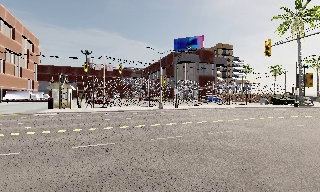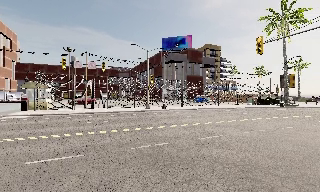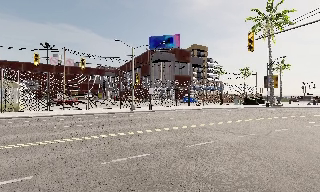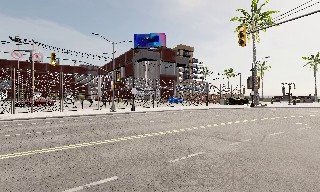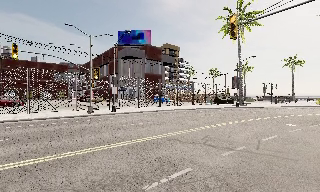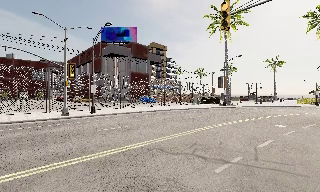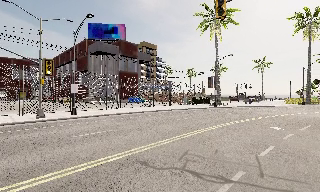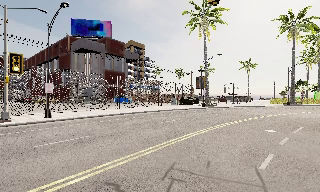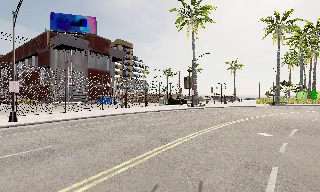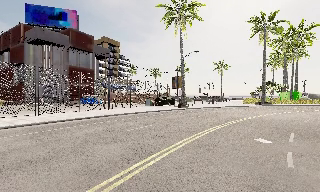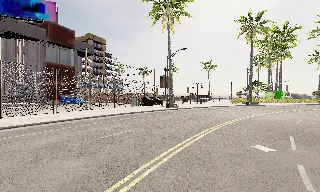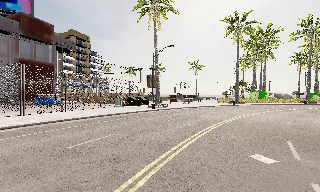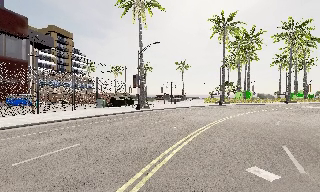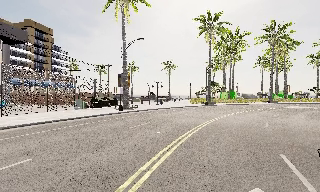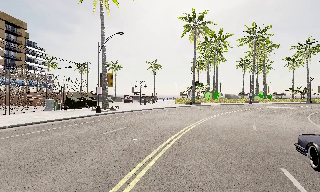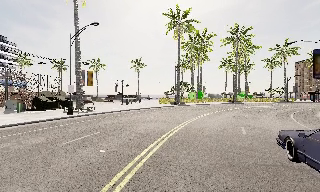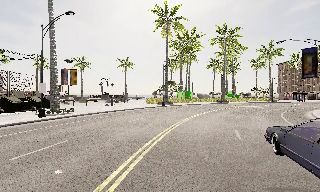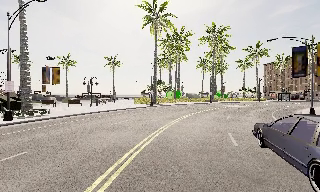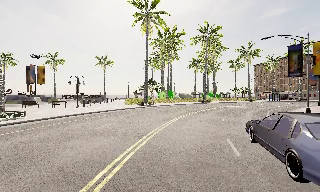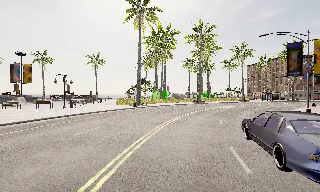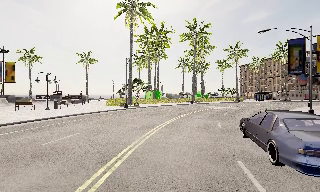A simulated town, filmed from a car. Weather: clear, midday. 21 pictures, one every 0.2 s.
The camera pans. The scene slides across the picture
to the left.
The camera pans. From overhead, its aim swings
clockwise.
0.0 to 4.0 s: The camera swings to its right by about 80 degrees, and the scene slides to the left. It travels forward, about 25 m.
The film runs forward here.
